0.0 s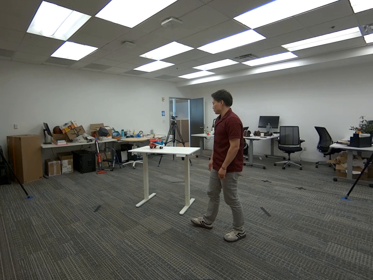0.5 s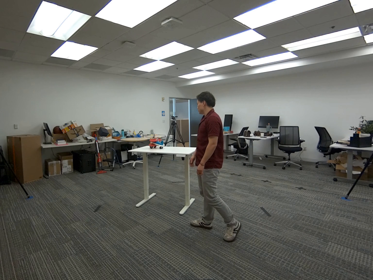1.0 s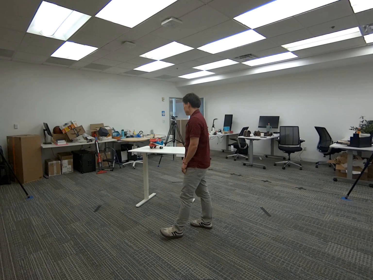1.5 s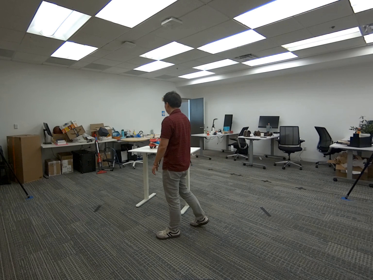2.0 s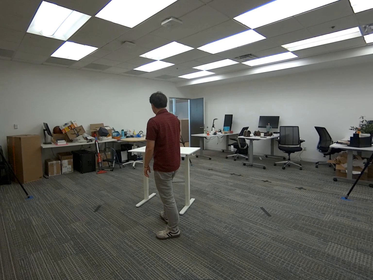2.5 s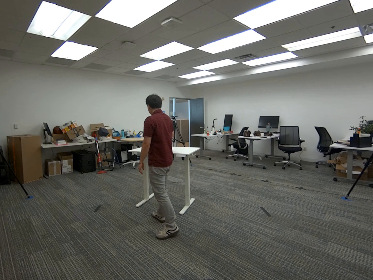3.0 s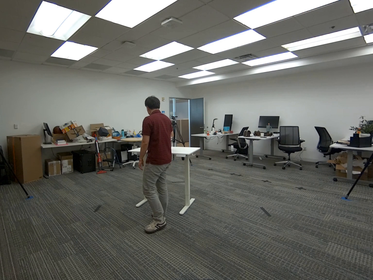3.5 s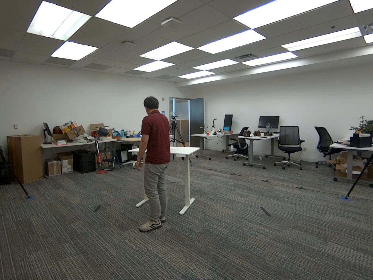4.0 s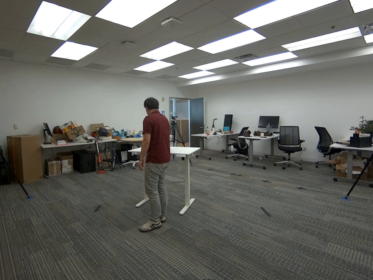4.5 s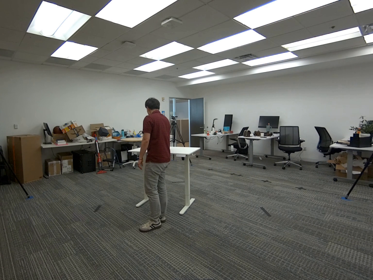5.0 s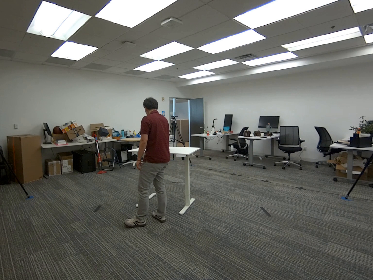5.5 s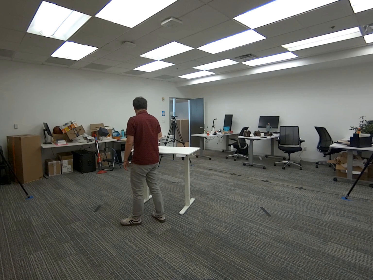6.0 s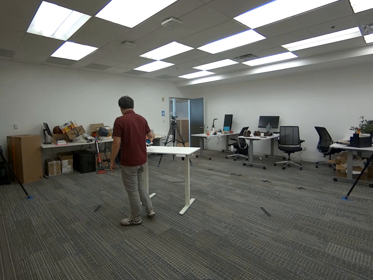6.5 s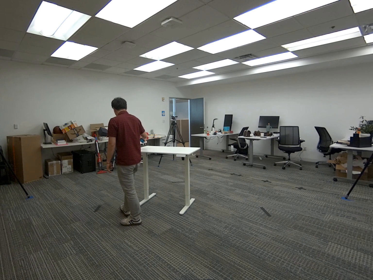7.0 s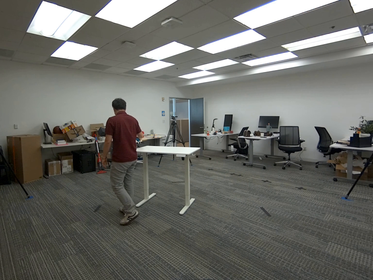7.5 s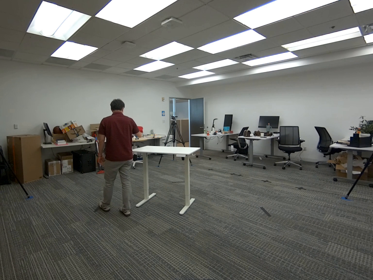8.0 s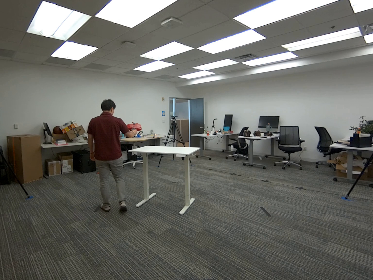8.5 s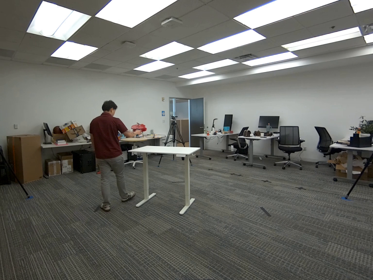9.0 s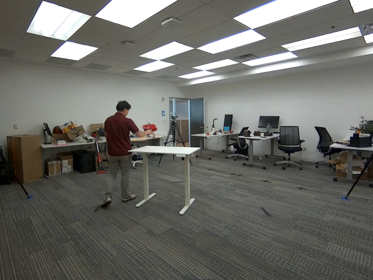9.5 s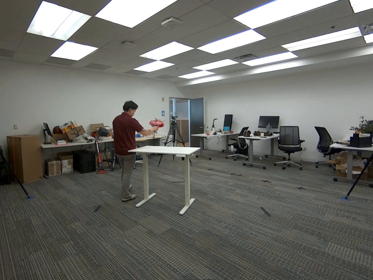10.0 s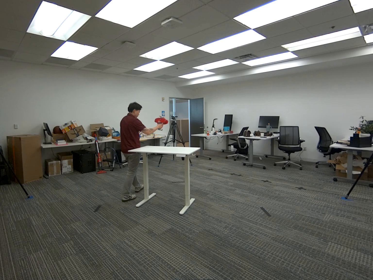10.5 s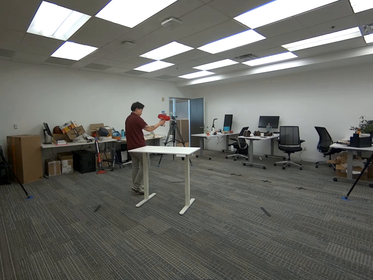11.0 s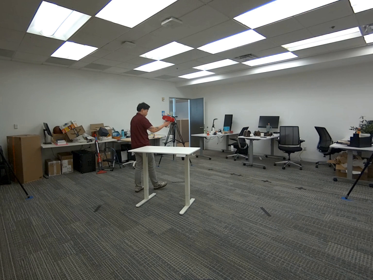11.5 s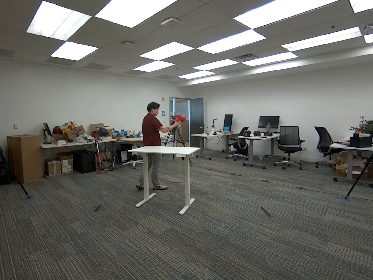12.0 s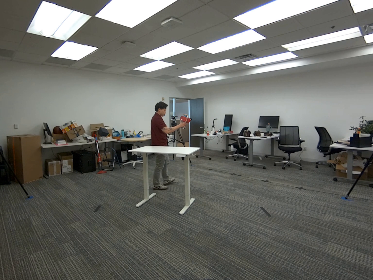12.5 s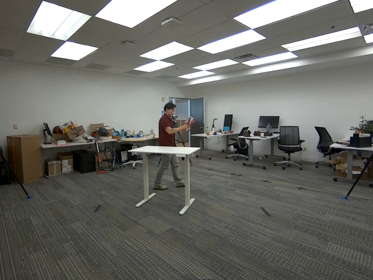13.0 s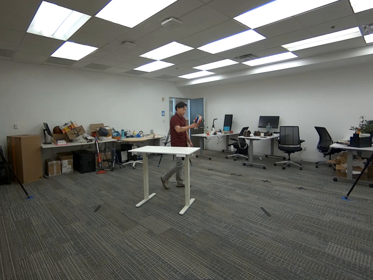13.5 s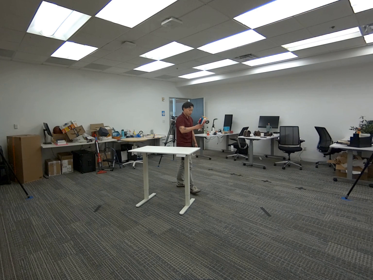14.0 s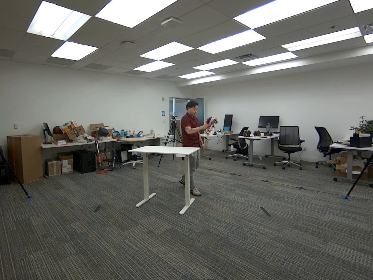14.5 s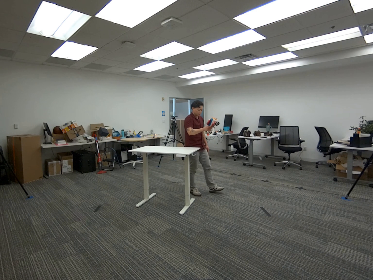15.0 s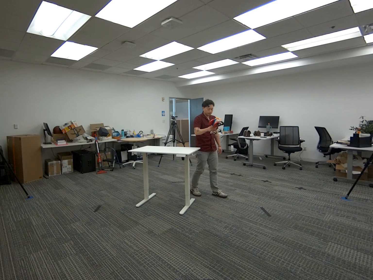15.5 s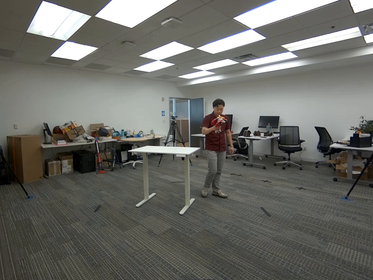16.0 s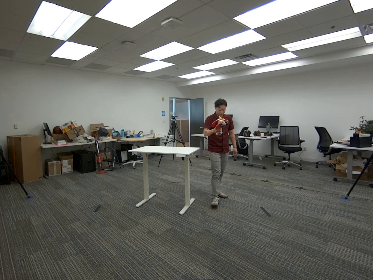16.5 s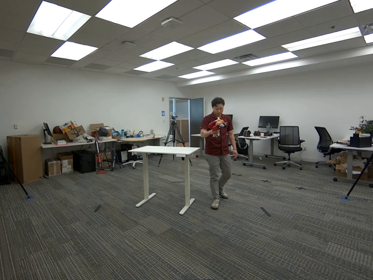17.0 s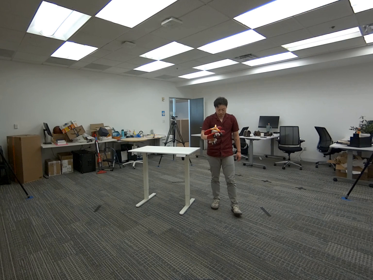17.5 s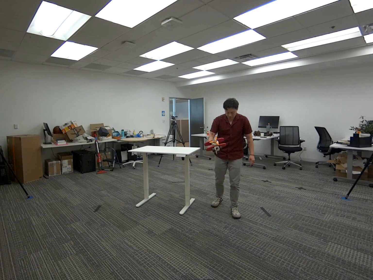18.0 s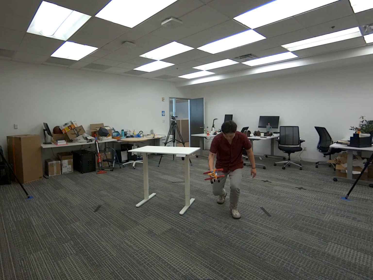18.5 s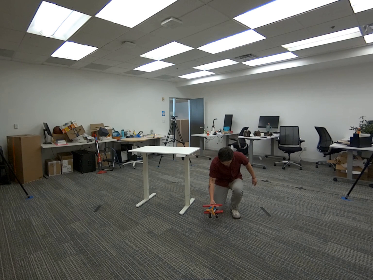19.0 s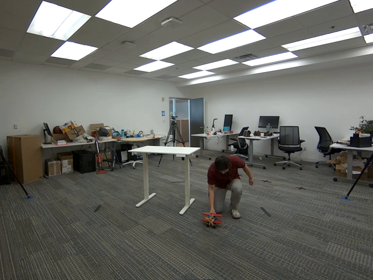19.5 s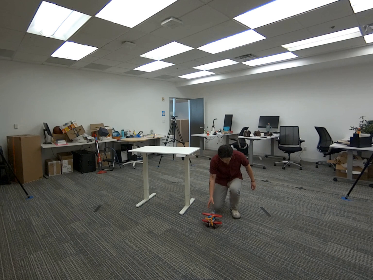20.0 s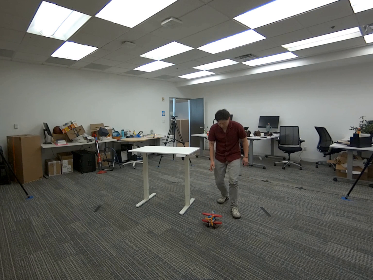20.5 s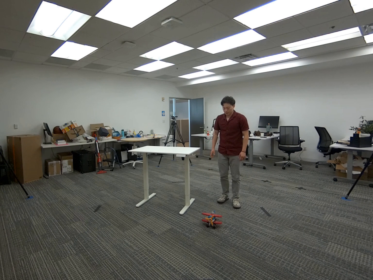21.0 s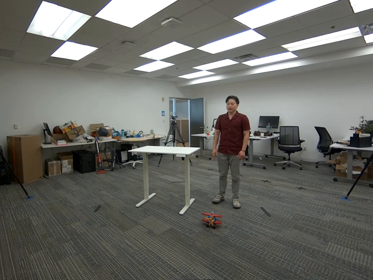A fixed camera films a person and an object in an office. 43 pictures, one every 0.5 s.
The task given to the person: Walk to the toy airplane on the white desk, pick it up with your right hand, hold it in the air, walk around and place the airplane on the ground.
